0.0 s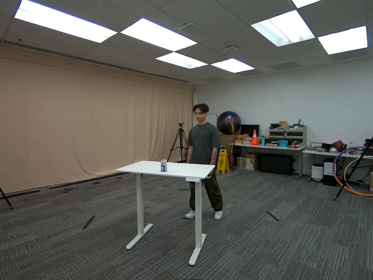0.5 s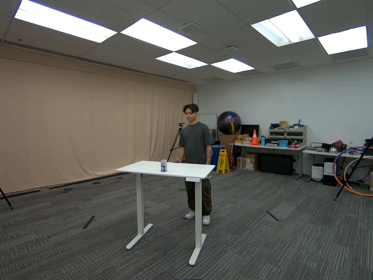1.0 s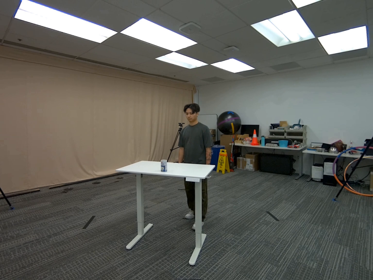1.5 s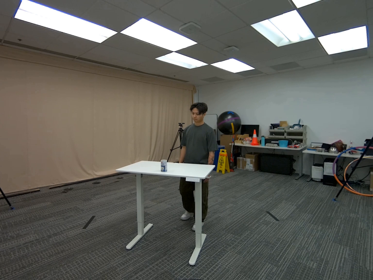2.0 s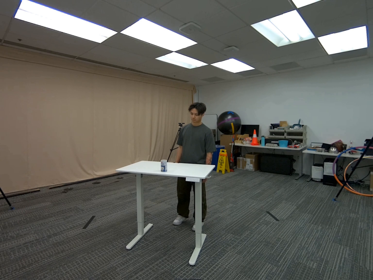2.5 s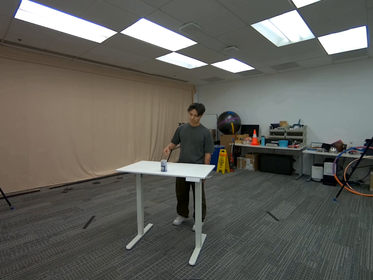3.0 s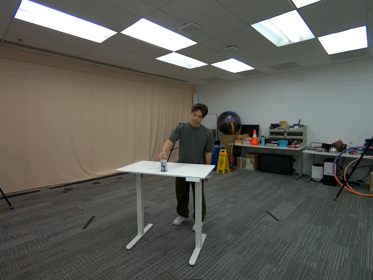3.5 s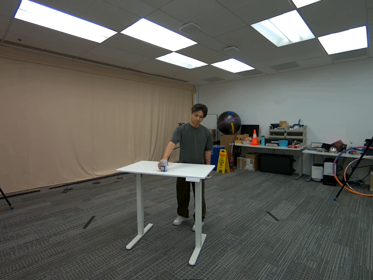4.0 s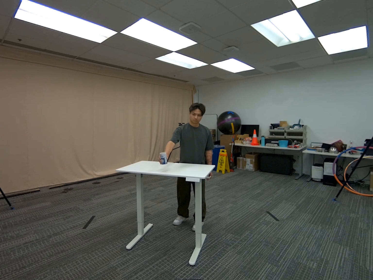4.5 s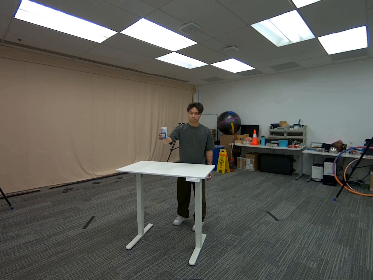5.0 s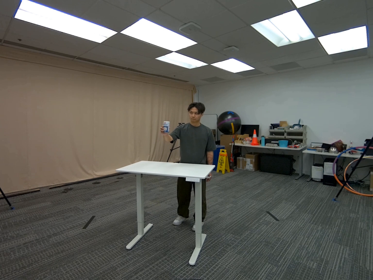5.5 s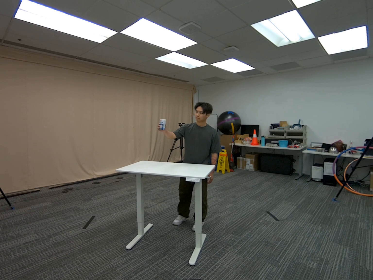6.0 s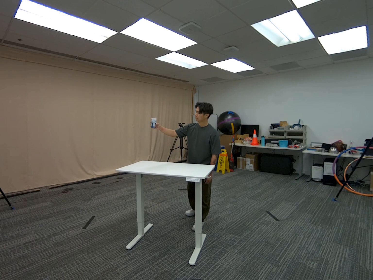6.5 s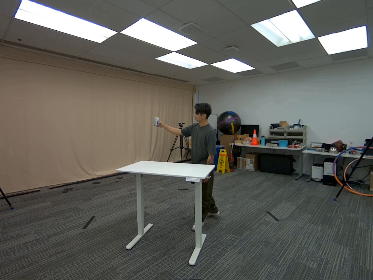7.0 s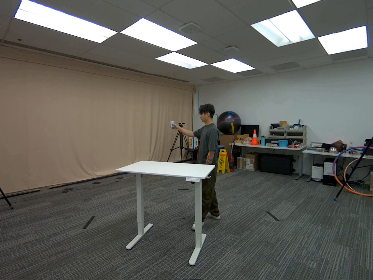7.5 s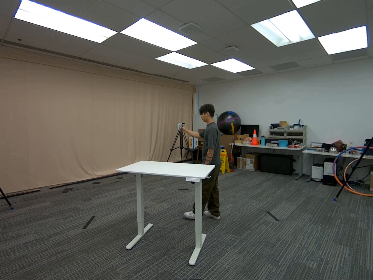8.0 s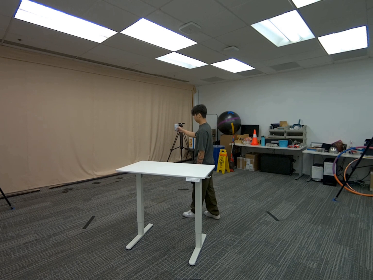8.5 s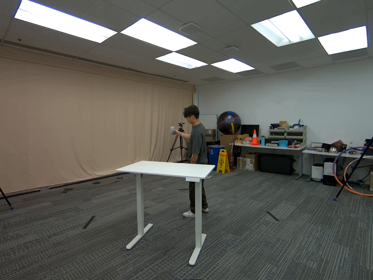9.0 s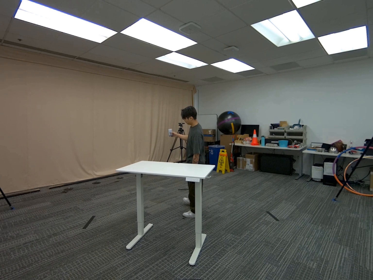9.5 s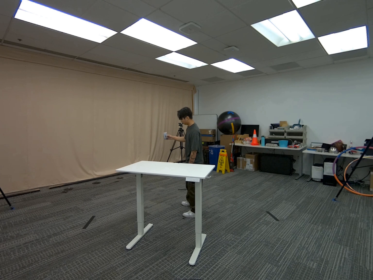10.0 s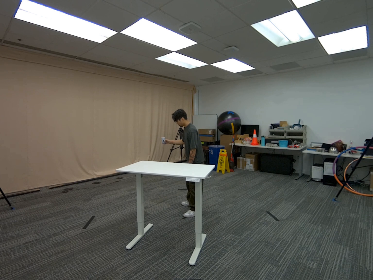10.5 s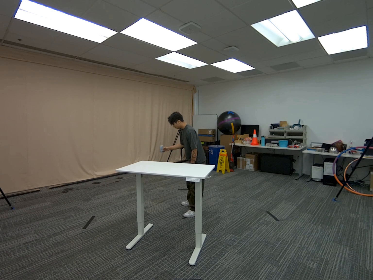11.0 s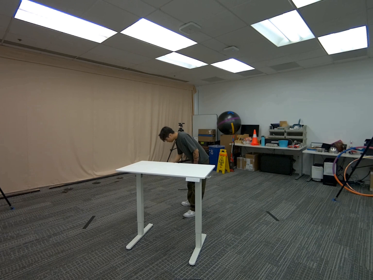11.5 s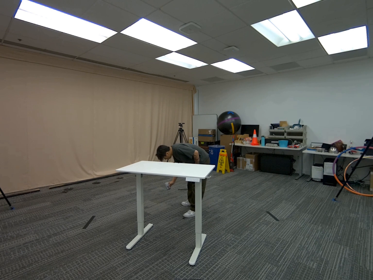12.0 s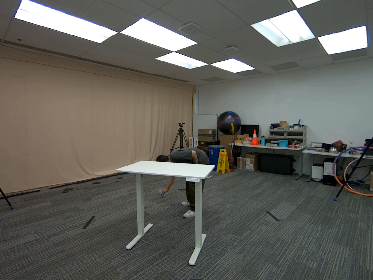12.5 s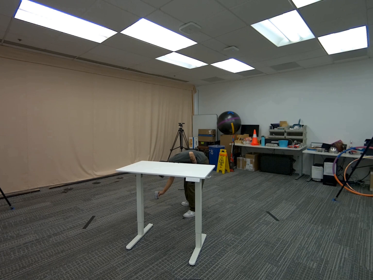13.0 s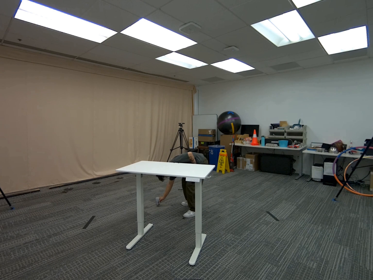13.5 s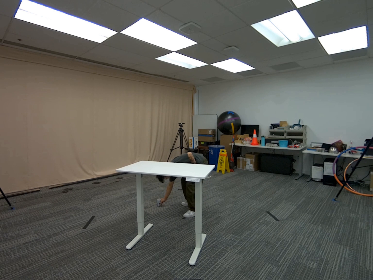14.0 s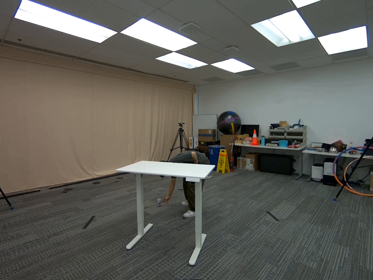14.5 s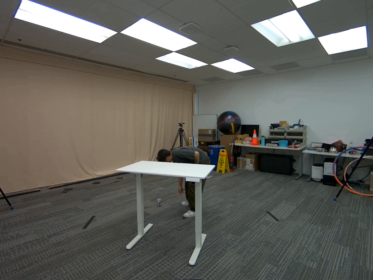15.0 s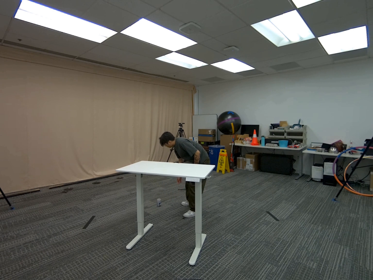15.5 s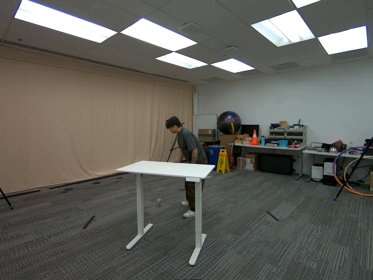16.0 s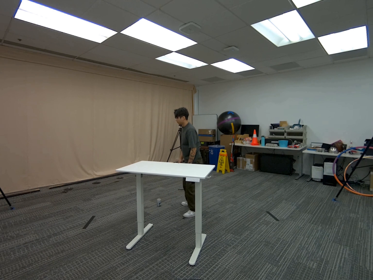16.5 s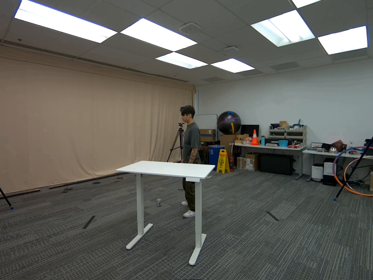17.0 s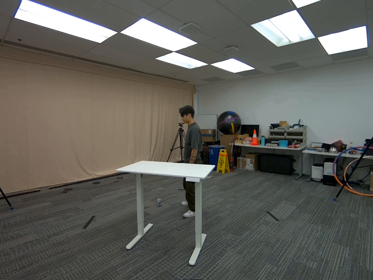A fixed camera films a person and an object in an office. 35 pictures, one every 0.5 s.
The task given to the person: Walk over to the can on the white desk pick up the can and place on the ground.
